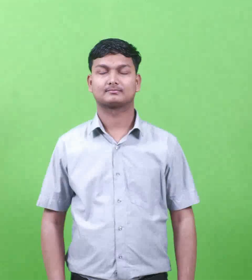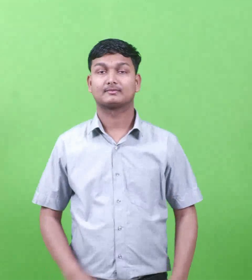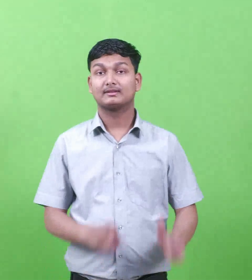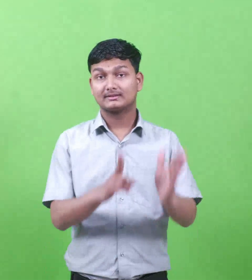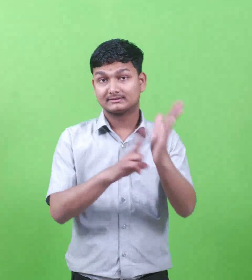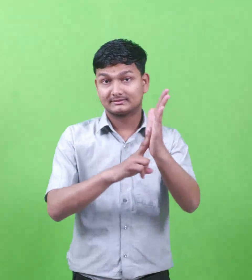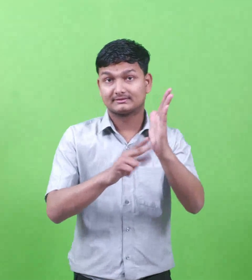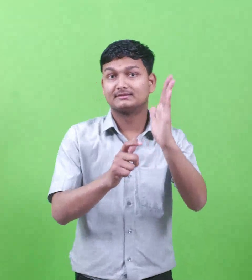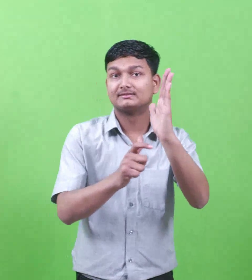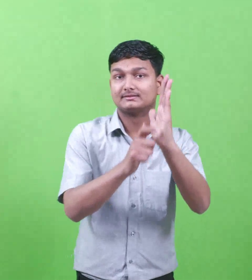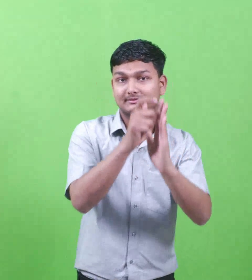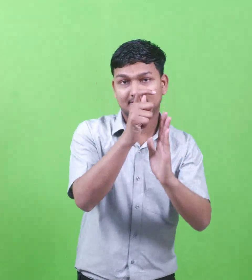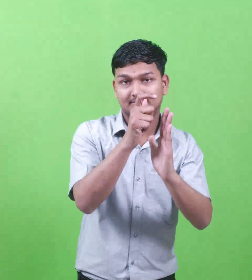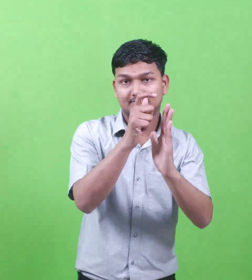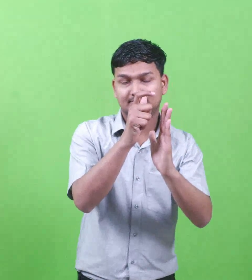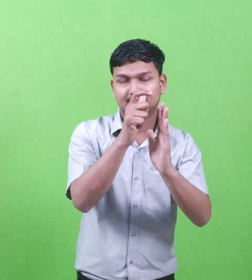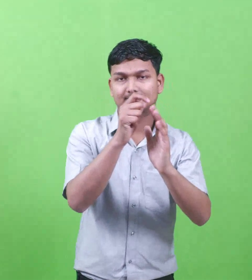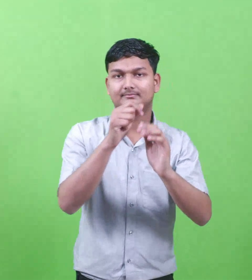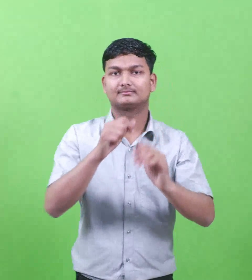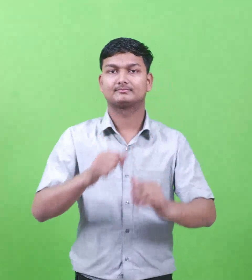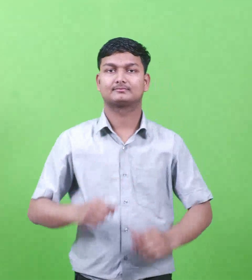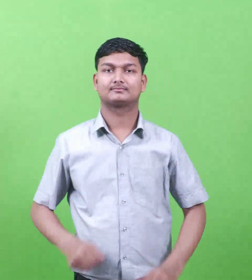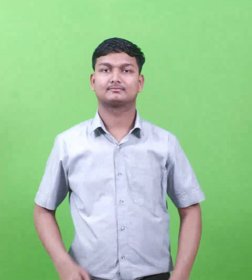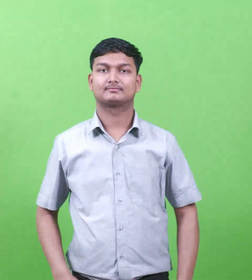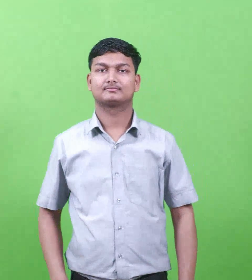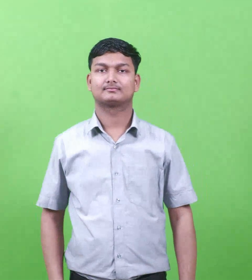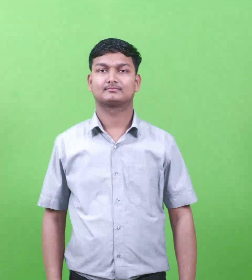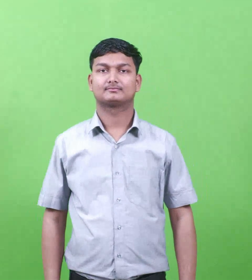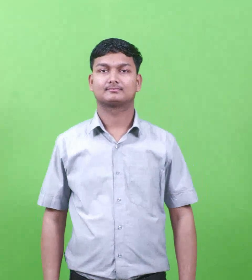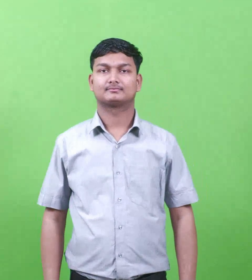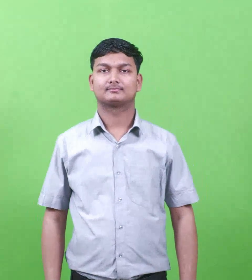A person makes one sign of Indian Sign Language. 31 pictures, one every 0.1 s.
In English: nazareth
